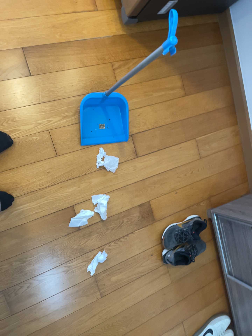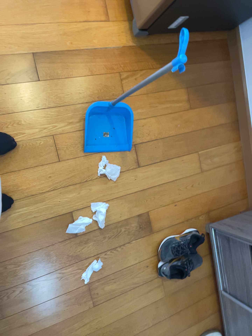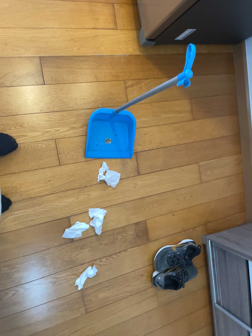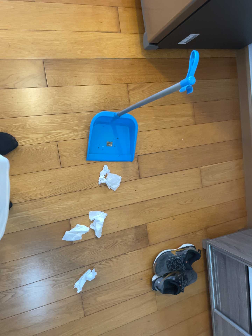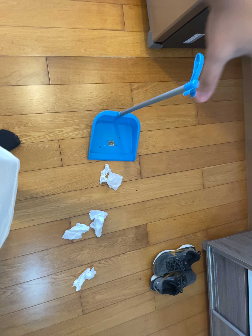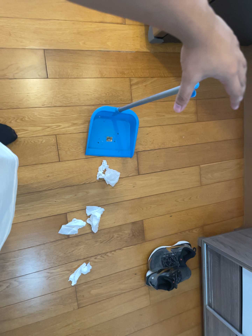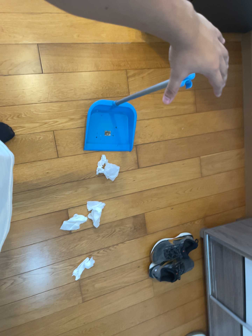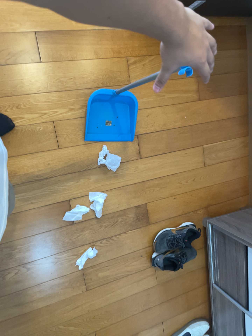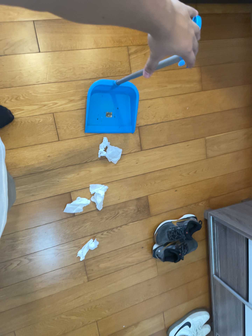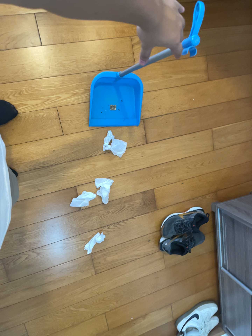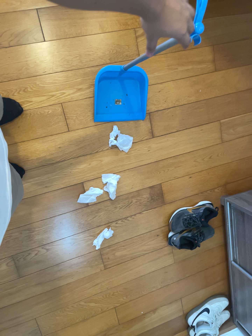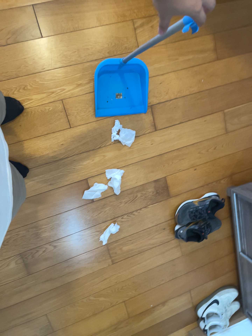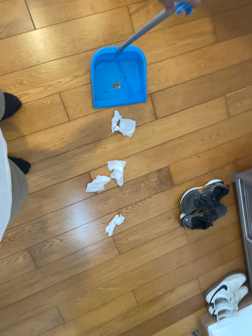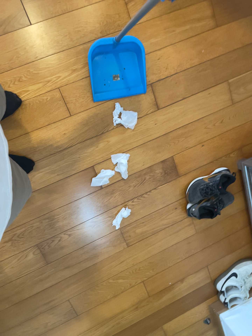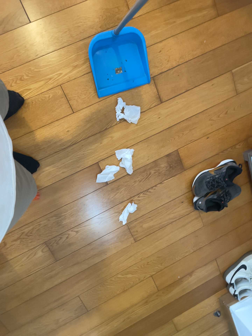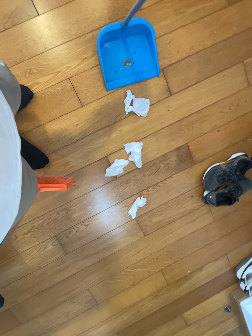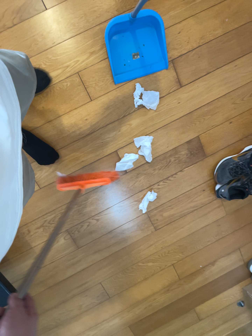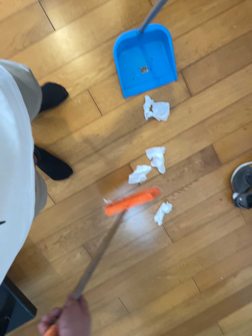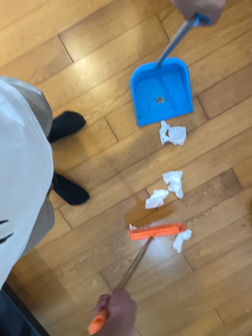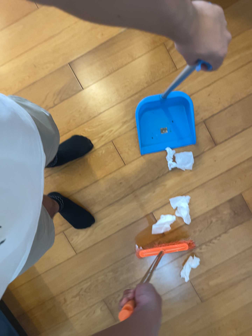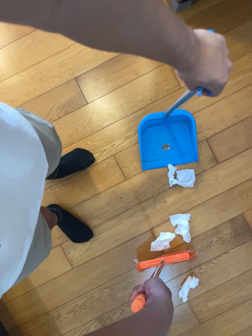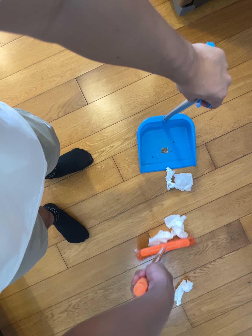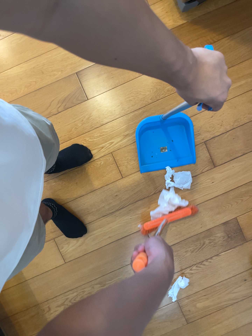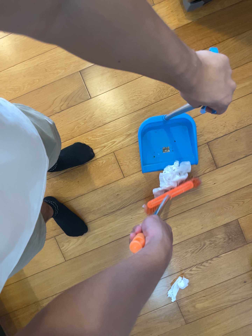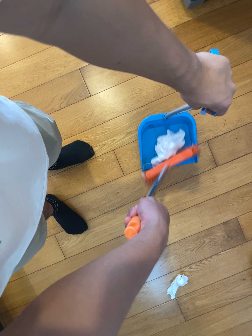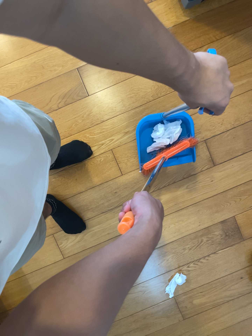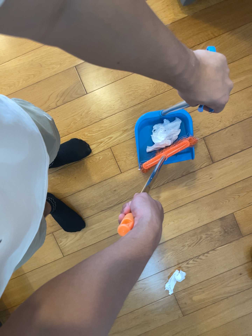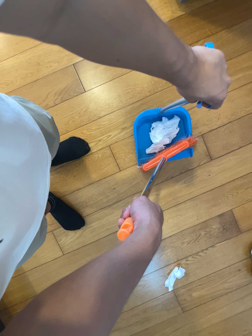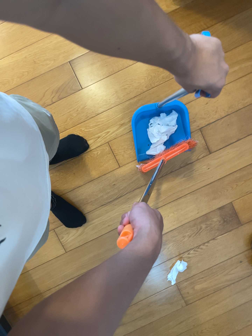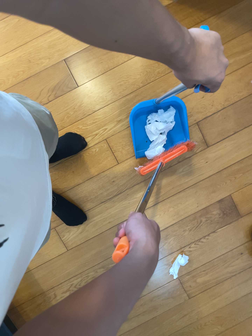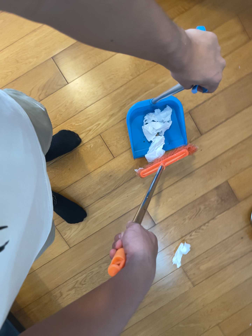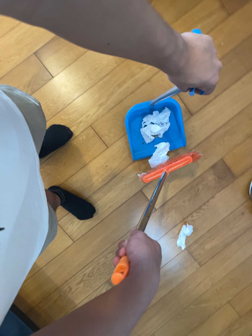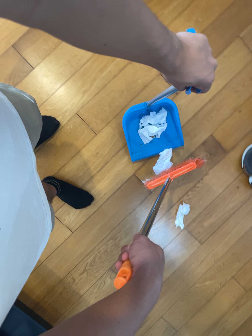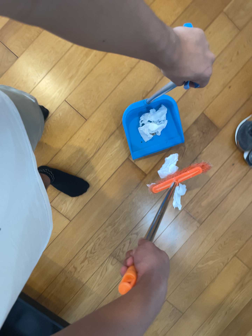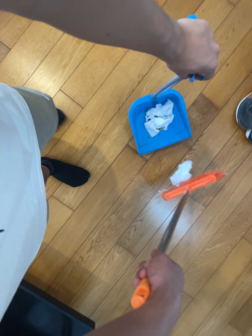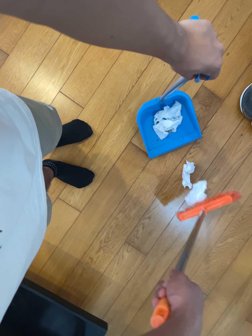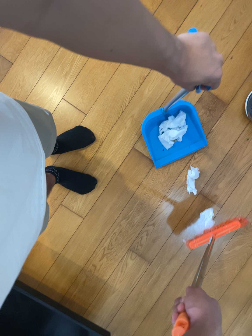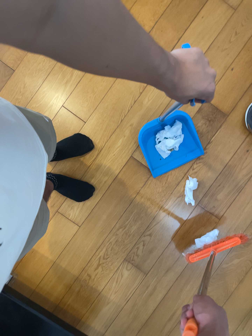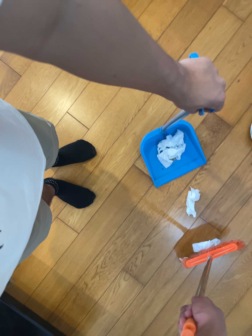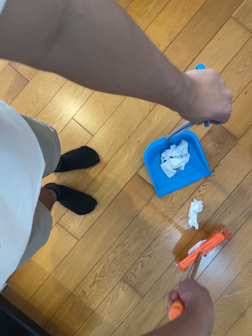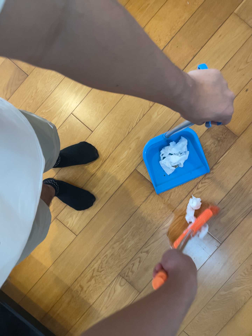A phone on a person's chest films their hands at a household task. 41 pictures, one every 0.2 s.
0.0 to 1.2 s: The camera travels toward the top of its view, about 9 cm, so close, fixed things drift downward. It rolls about its line of sight by about 10 degrees, and the scene rotates clockwise.
1.2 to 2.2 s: The camera travels to its right and forward, about 8 cm. Its aim tips toward the bottom of its view by about 10 degrees, and the scene shifts upward.
2.2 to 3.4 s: The camera pans to its left by about 10 degrees. It rolls about its line of sight by about 10 degrees, and the scene rotates counterclockwise.
3.4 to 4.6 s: The camera travels toward the top of its view, about 10 cm, so close, fixed things drift downward. Its aim tips toward the top of its view by about 10 degrees, and the scene shifts downward.
4.6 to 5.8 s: The camera shifts only a little, or ends up much as it began.
5.8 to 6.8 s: The camera travels toward the bottom of its view, about 26 cm, so close, fixed things drift upward. It rolls about its line of sight by about 25 degrees, and the scene rotates counterclockwise.
6.8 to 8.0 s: The camera travels to its right, about 14 cm.
The film runs forward here.
